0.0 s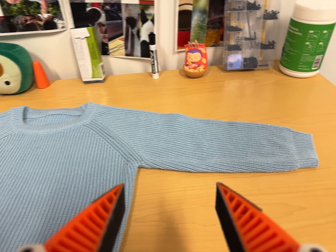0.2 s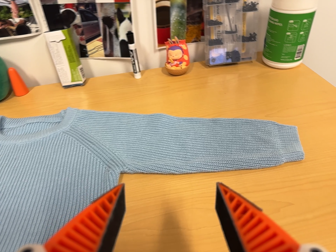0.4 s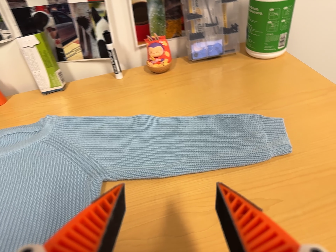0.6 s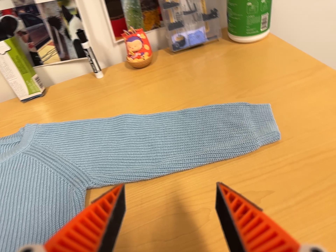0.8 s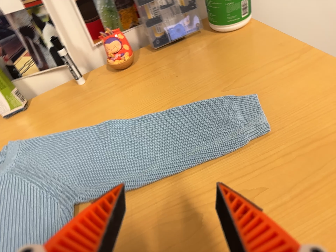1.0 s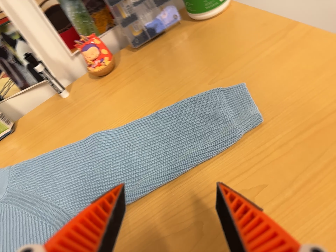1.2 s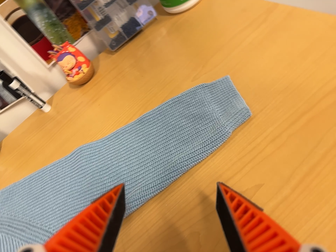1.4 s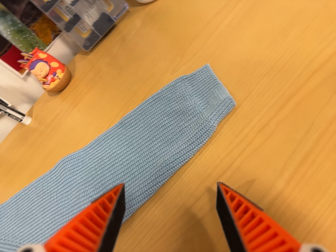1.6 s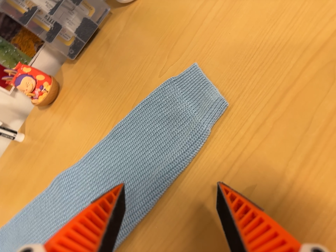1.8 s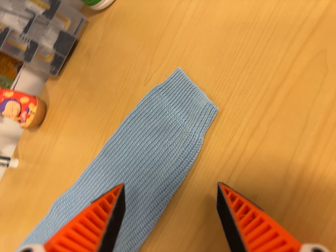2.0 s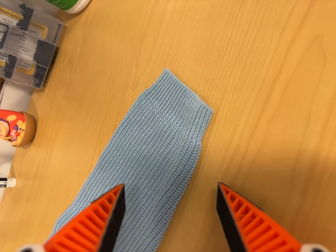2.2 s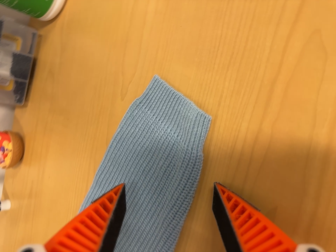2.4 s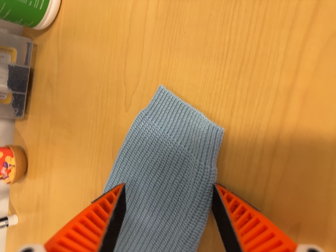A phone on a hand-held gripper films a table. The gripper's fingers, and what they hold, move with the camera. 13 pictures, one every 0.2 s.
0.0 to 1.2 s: The camera travels to its right, forward and toward the top of its view, about 18 cm, so close, fixed things drift to the left. It rolls about its line of sight by about 35 degrees, and the scene rotates counterclockwise.
1.2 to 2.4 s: The camera travels toward the top of its view and forward, about 14 cm. Its aim tips toward the bottom of its view by about 10 degrees. It rolls about its line of sight by about 40 degrees, and the scene rotates counterclockwise.
The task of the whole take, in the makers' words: right arm across.
The film runs forward here.
